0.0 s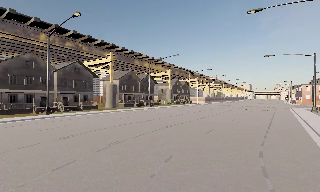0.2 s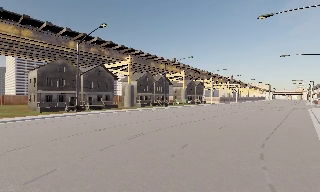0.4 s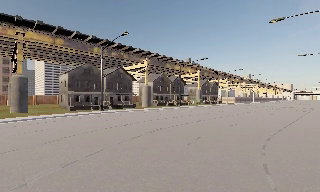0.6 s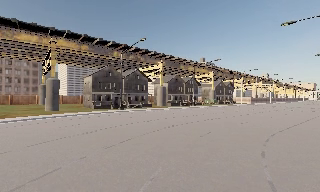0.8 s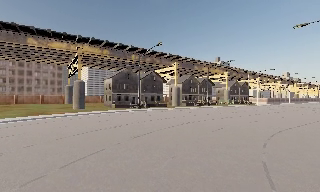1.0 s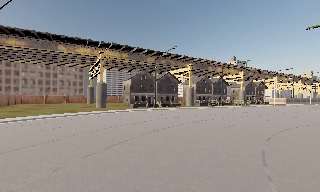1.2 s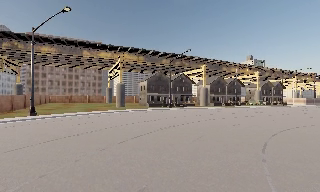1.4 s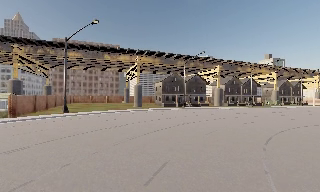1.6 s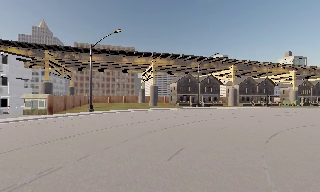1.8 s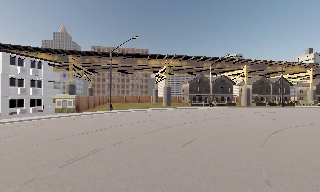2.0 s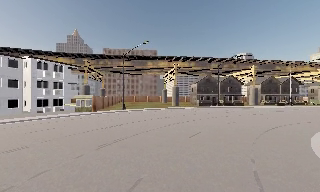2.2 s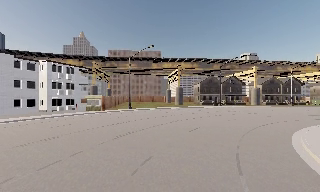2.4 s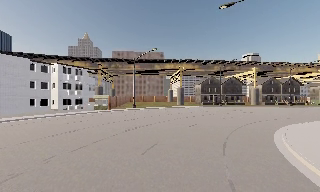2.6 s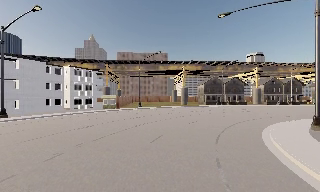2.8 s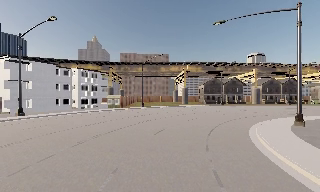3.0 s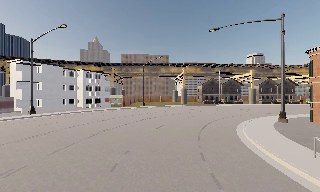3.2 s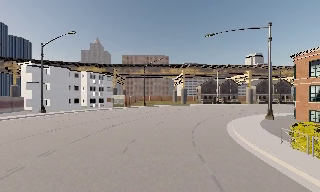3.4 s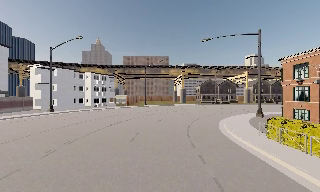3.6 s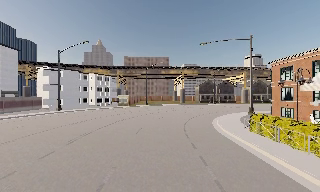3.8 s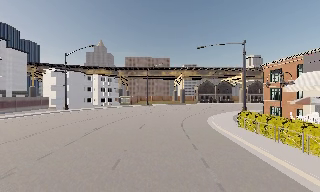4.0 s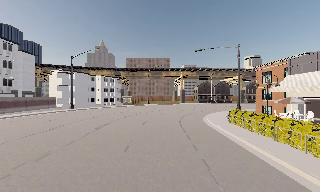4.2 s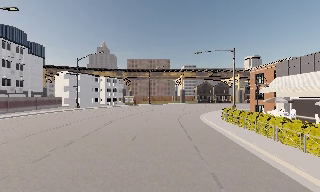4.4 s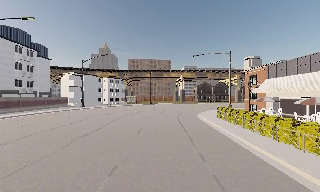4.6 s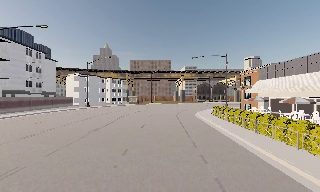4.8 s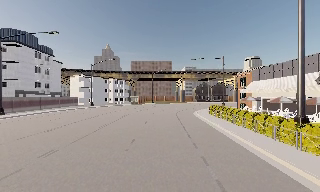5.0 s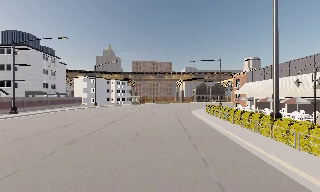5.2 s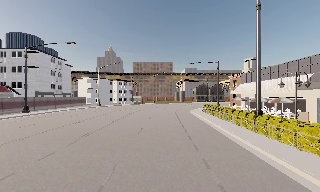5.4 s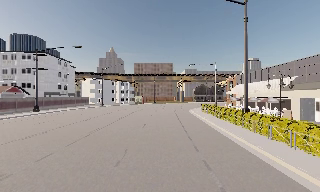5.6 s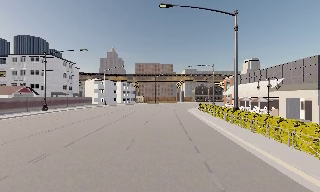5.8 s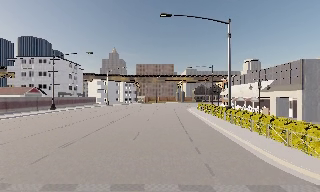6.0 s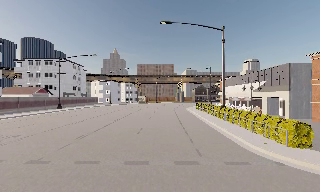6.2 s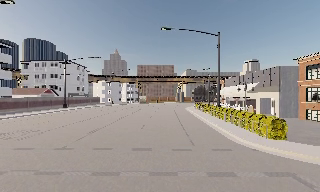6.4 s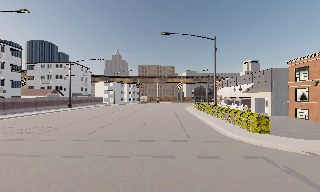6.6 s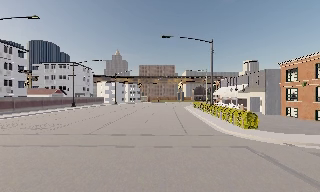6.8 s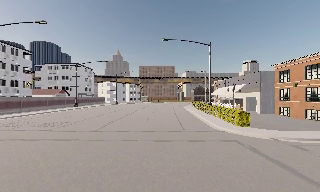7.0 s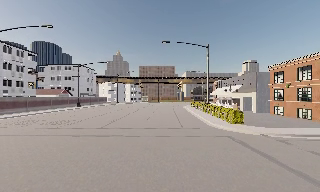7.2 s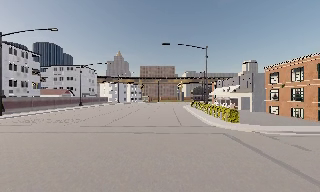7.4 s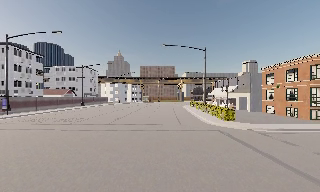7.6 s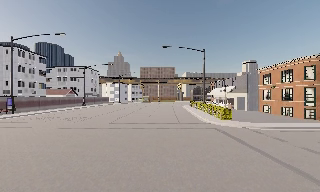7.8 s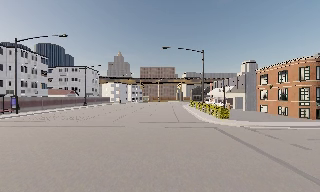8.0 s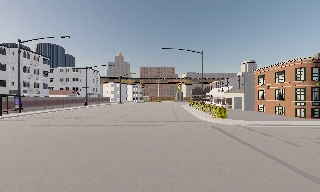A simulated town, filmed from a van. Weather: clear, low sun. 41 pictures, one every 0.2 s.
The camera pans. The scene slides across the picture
to the right.
The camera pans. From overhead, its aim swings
counterclockwise.
0.0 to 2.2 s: The scene slides to the right, as the camera pans about 50 degrees to its left. It travels backward, about 20 m.
2.2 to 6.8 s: The camera travels backward, about 40 m, so what stands in front gets smaller.
6.8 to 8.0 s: The camera travels backward, about 5 m, so what stands in front gets smaller. It loses speed.
The film runs backward here.
